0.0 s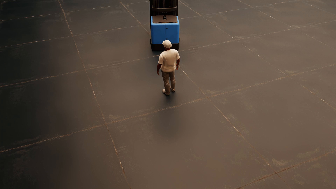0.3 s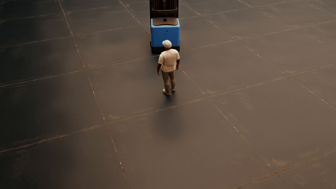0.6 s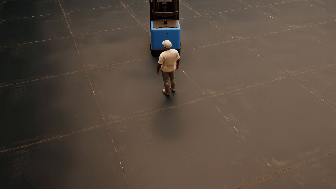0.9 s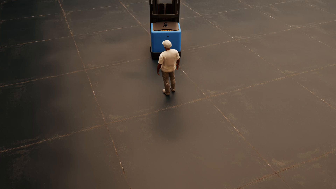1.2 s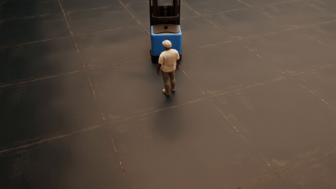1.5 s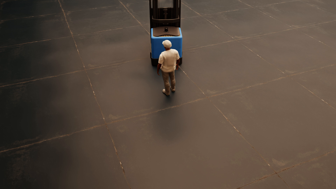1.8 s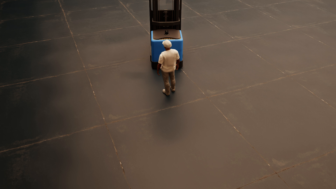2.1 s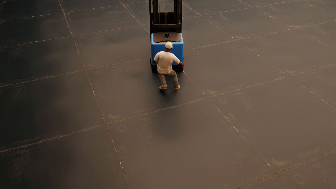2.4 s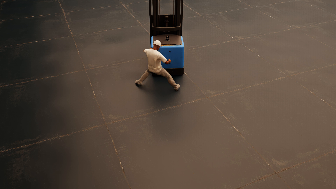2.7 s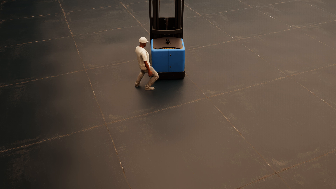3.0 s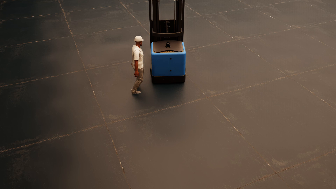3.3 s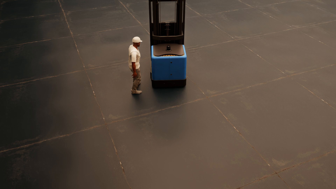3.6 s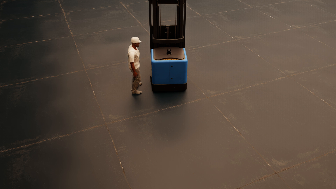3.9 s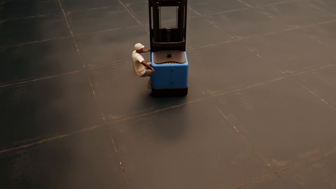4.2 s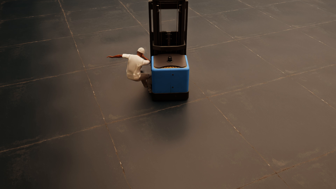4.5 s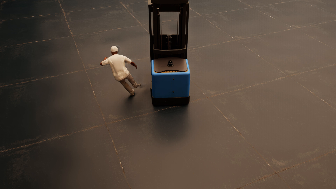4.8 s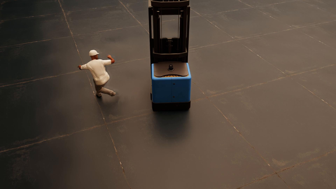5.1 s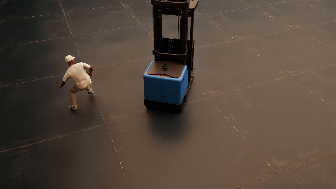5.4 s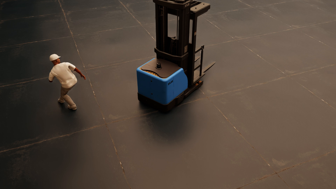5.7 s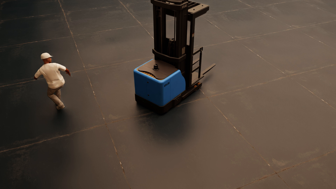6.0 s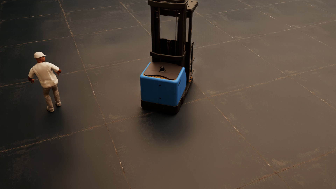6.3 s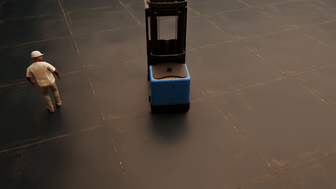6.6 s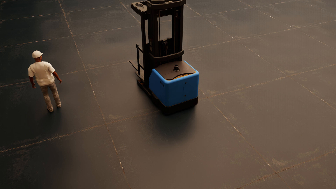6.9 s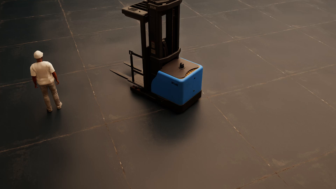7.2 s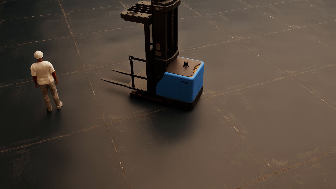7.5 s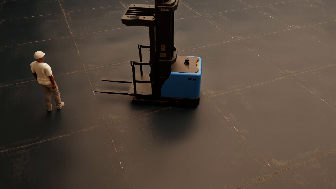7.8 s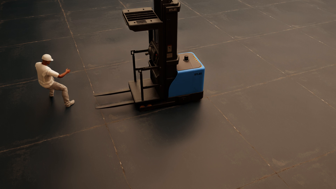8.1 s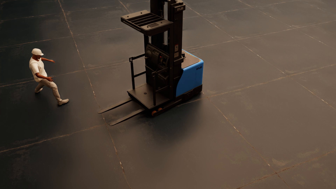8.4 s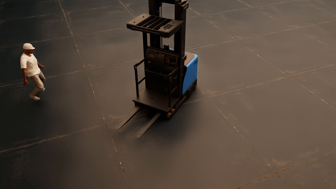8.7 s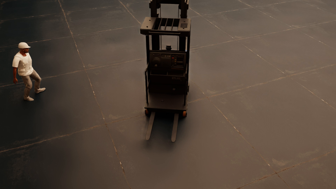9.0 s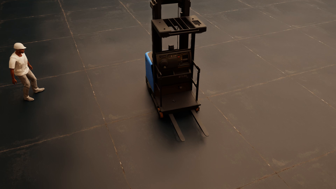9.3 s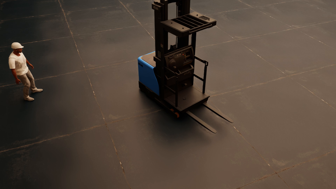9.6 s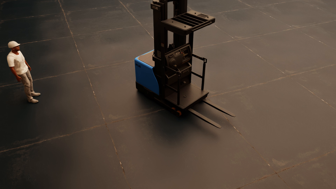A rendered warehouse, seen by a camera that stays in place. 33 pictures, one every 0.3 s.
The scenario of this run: Near miss between a forklift and a person.
